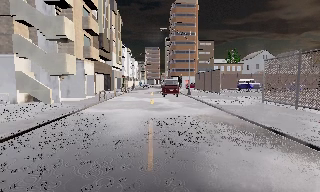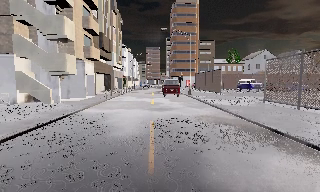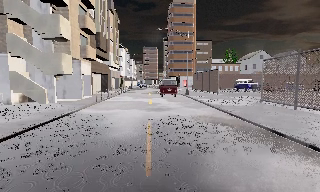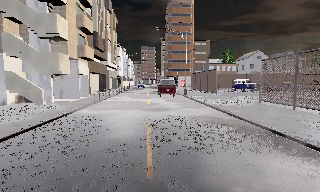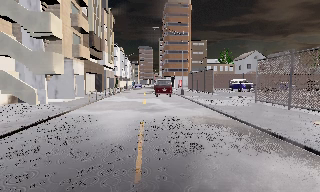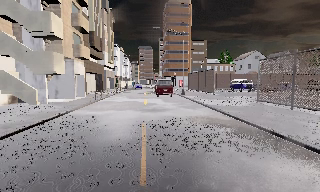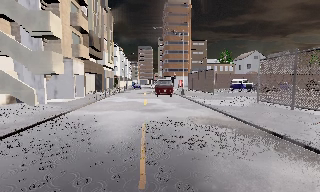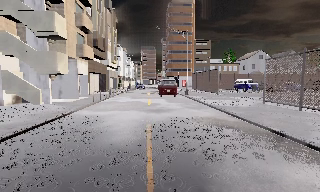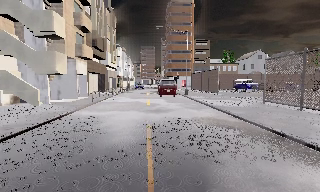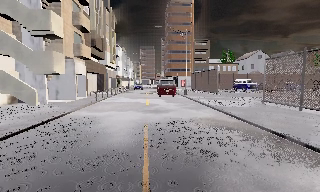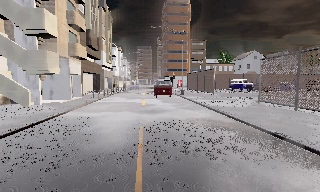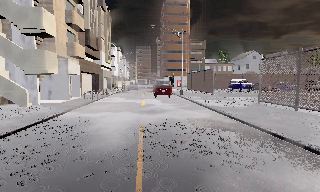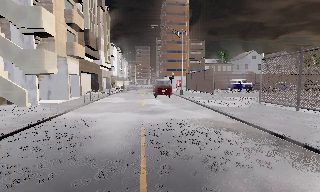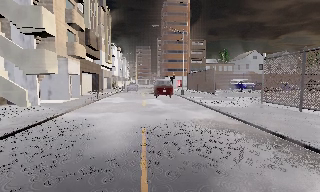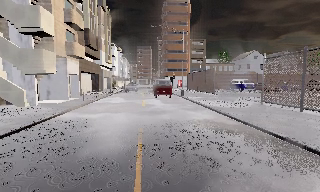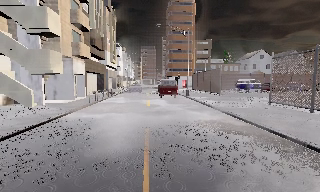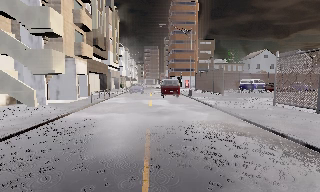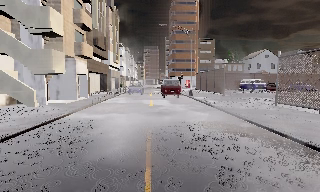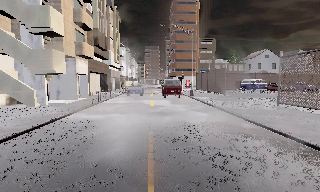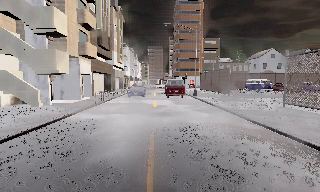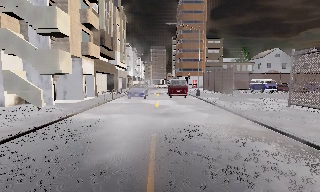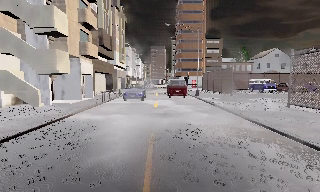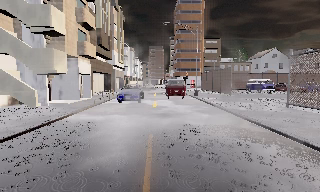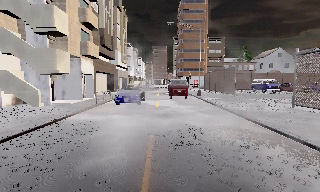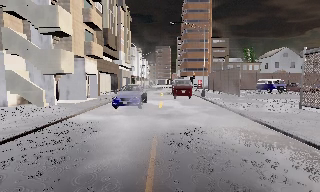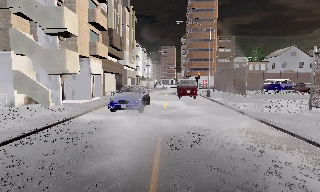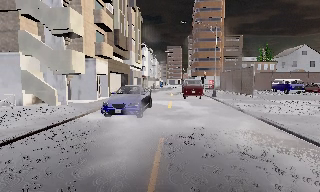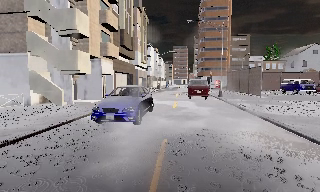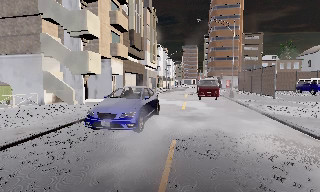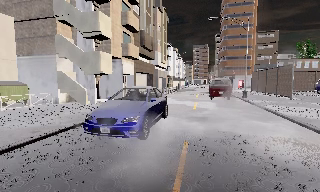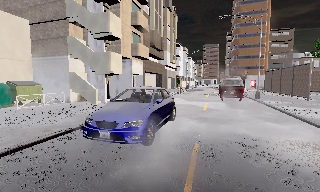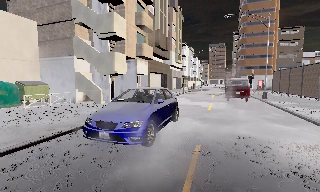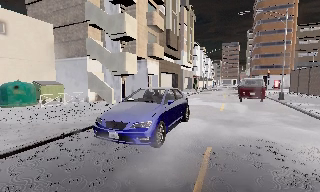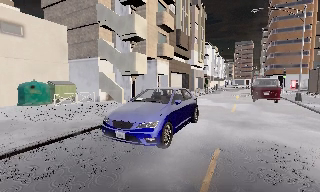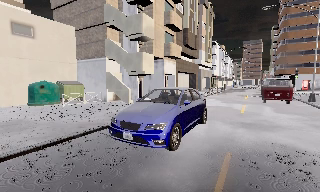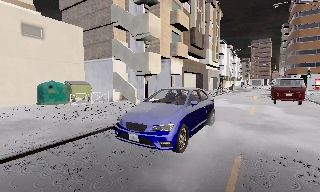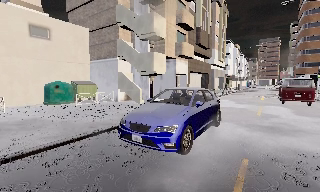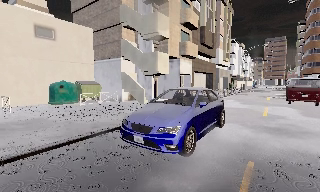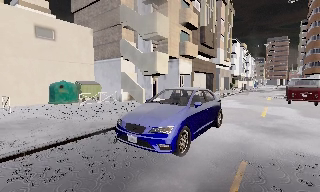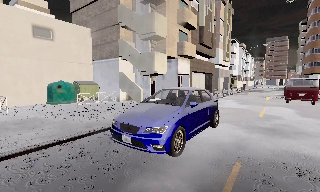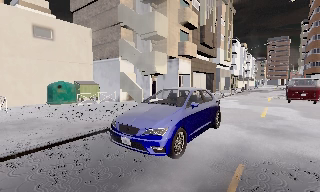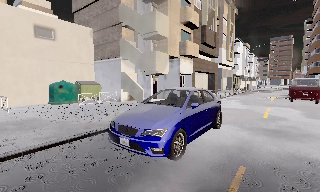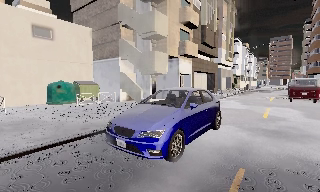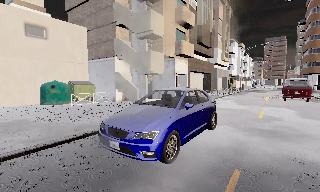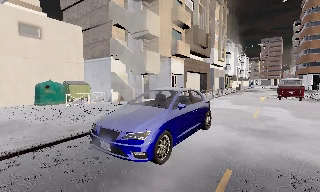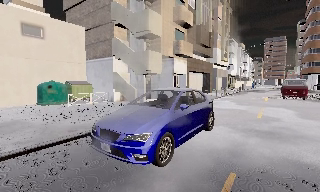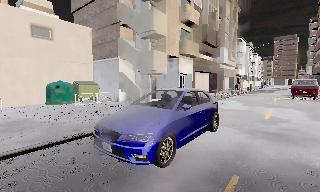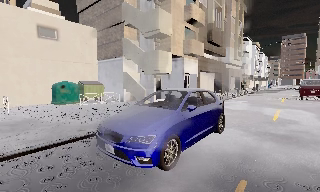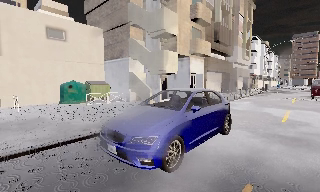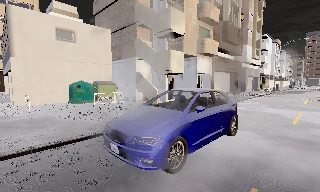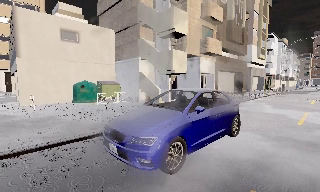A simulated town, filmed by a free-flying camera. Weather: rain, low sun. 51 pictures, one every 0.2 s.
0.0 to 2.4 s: The camera travels forward, about 1 m, so what stands in front looms larger.
2.4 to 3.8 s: The camera travels forward, about 0.5 m, so what stands in front looms larger.
3.8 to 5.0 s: The camera shifts only a little, or ends up much as it began.
5.0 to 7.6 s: The scene slides to the right, as the camera pans about 35 degrees to its left. It travels forward and to its right, about 1 m.
7.6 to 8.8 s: The camera shifts only a little, or ends up much as it began.
8.8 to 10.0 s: The camera pans to its left, which is counterclockwise from overhead, by about 10 degrees.
The film runs forward here.
